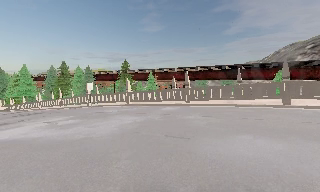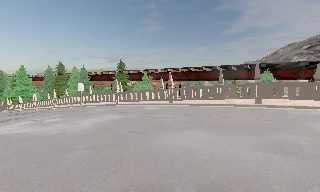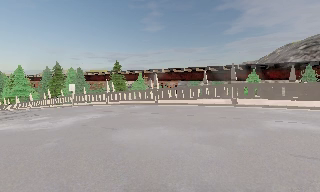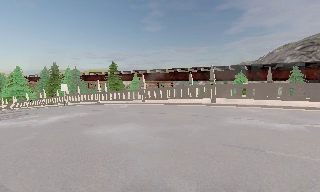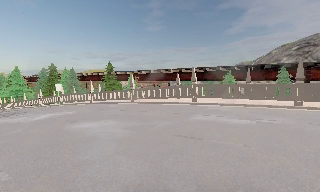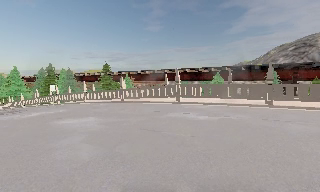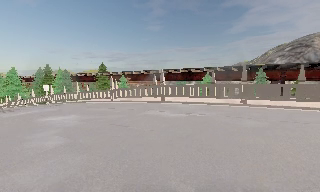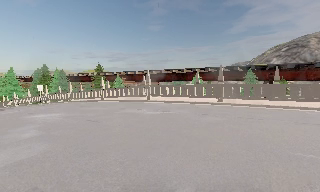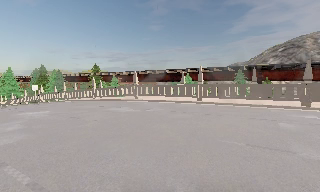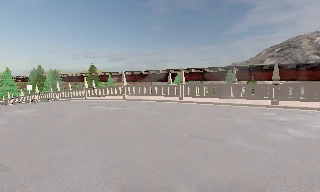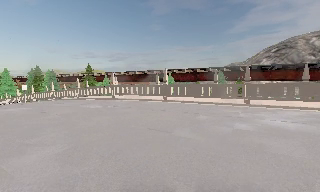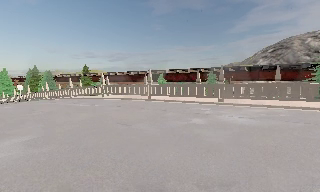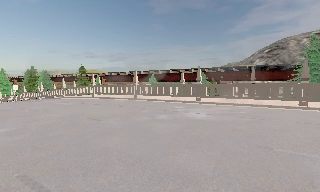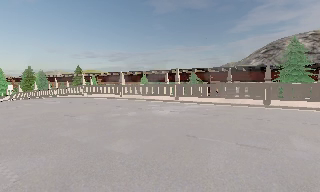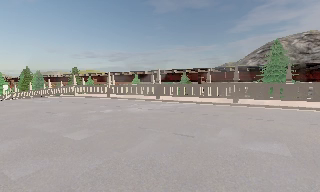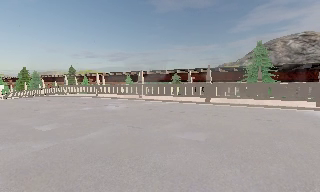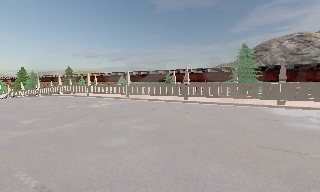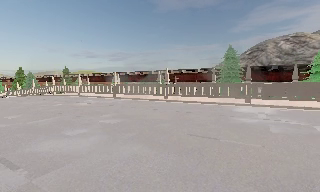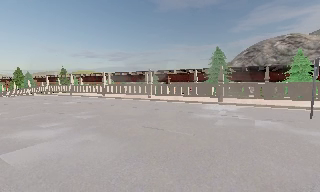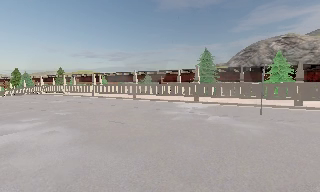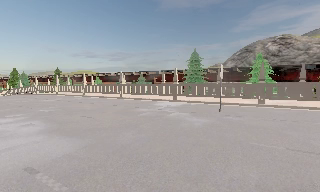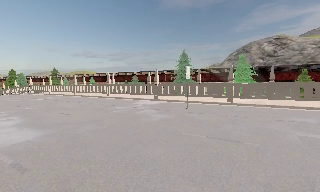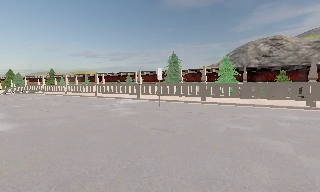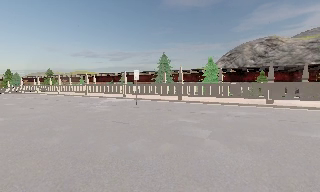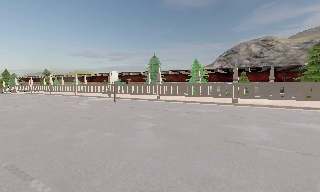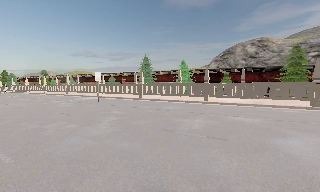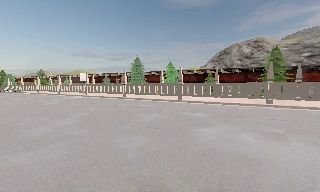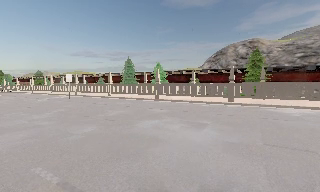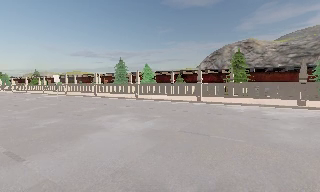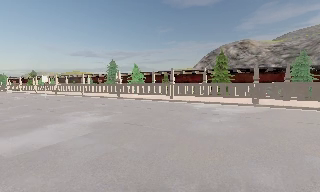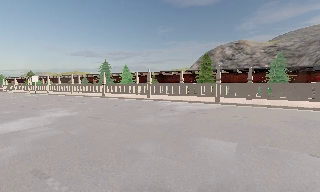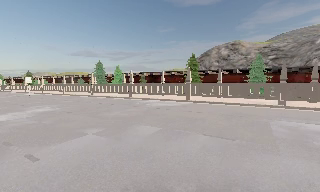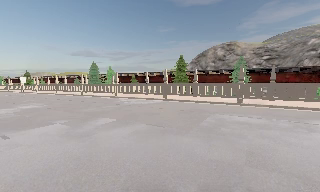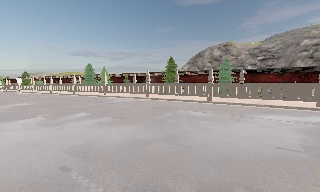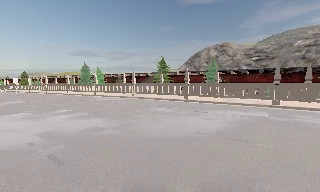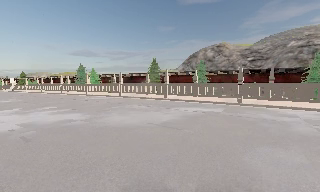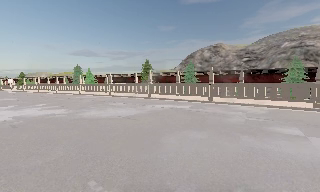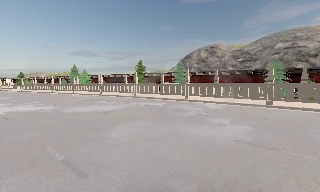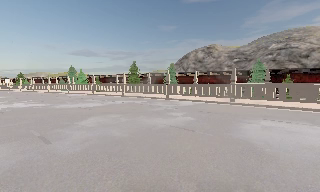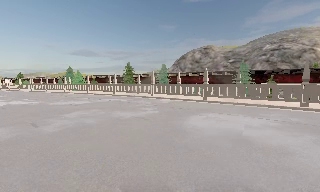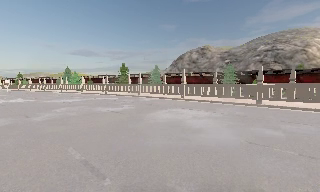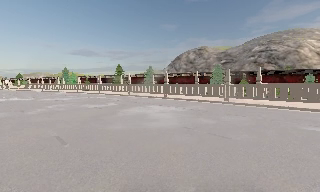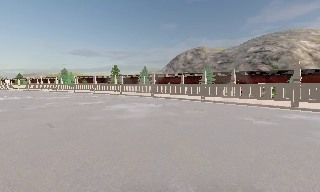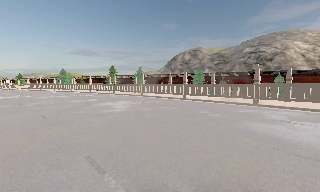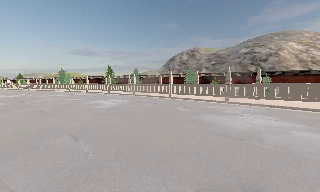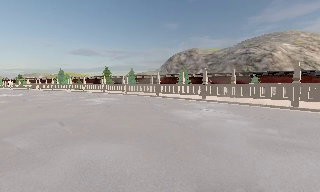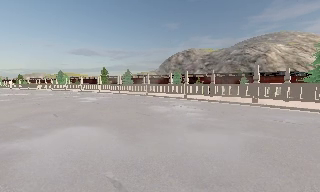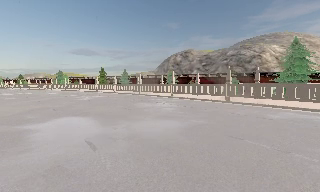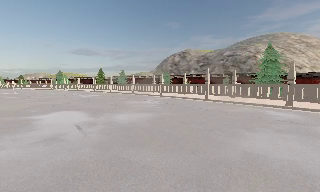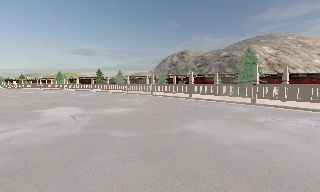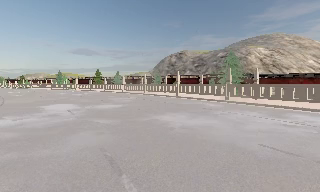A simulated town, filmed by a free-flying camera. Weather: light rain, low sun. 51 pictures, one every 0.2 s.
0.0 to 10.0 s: The camera travels to its right and backward, about 95 m, so close, fixed things drift to the left.
The film runs backward here.
